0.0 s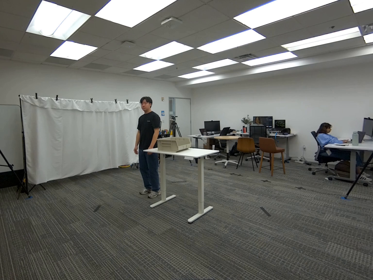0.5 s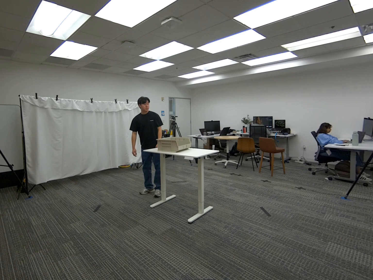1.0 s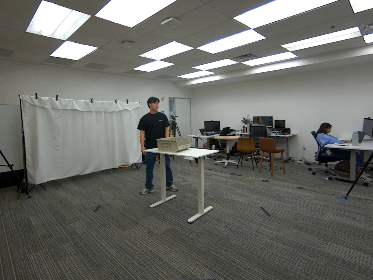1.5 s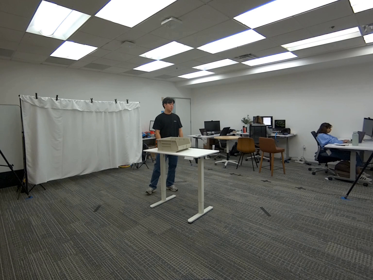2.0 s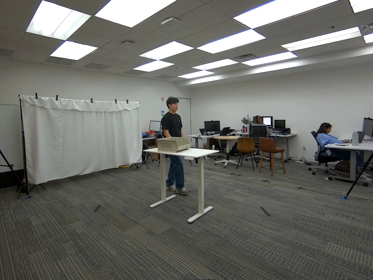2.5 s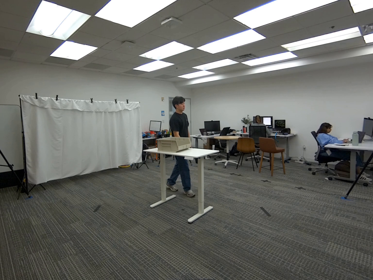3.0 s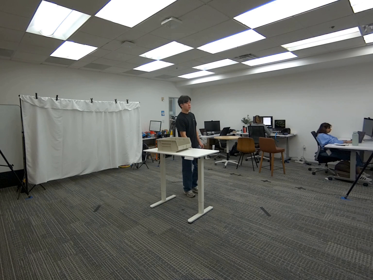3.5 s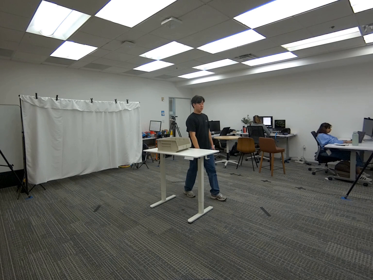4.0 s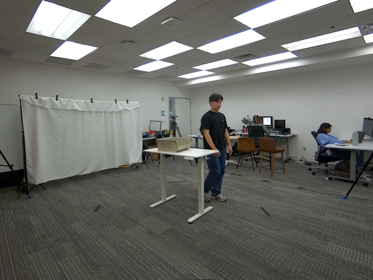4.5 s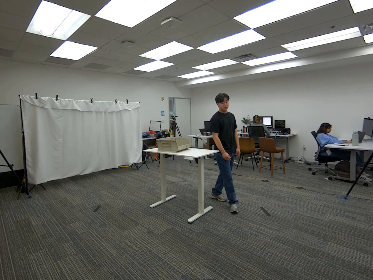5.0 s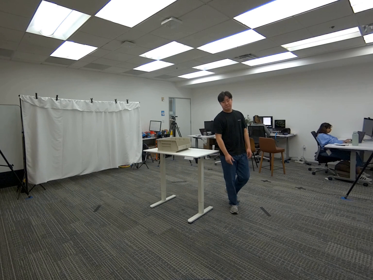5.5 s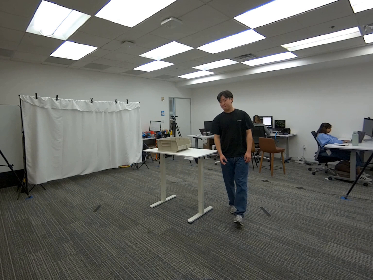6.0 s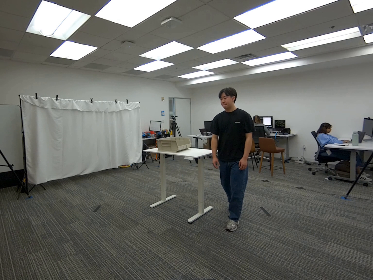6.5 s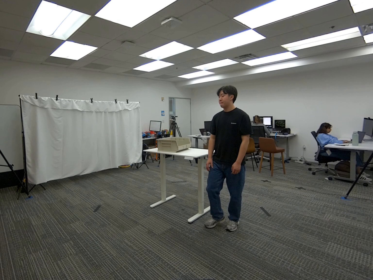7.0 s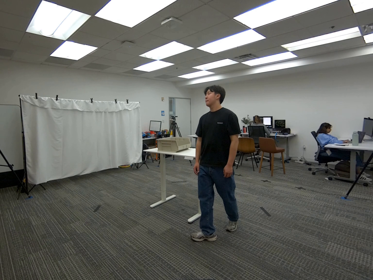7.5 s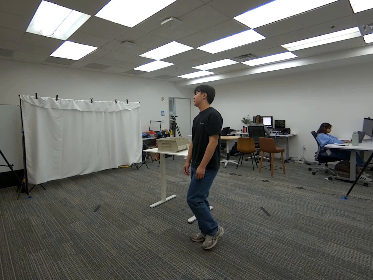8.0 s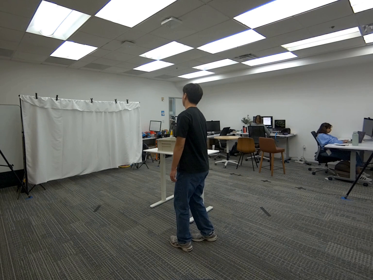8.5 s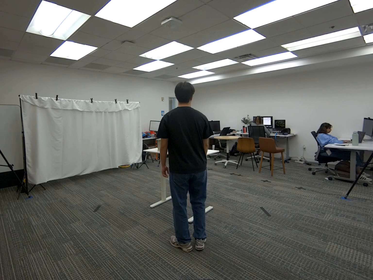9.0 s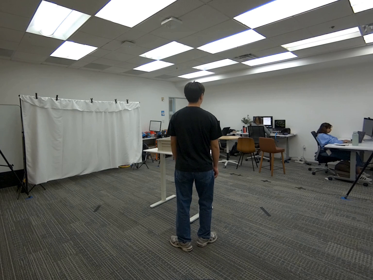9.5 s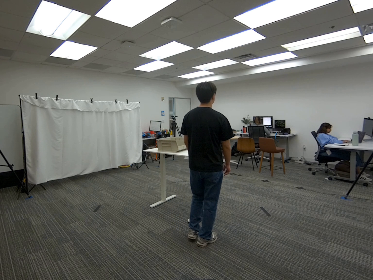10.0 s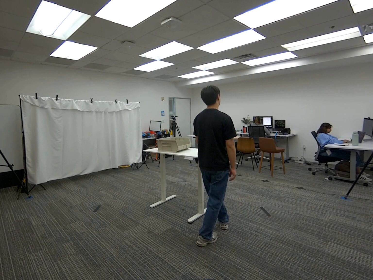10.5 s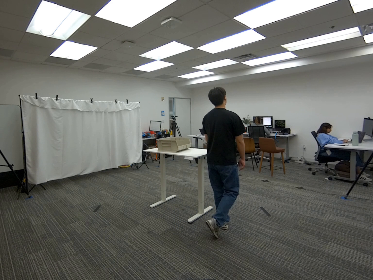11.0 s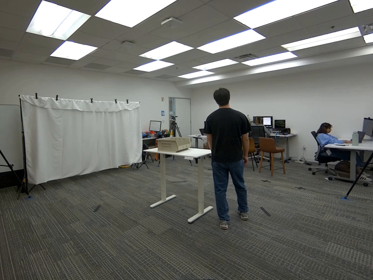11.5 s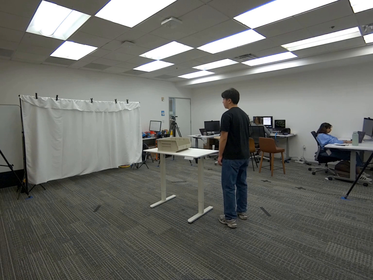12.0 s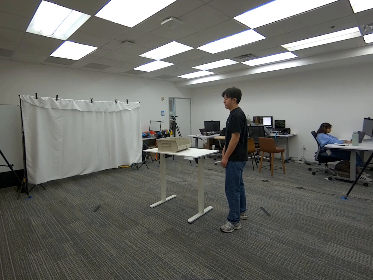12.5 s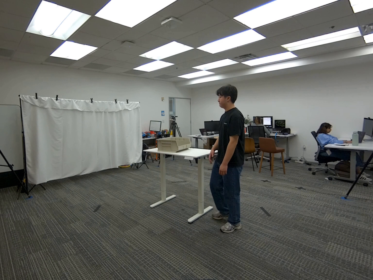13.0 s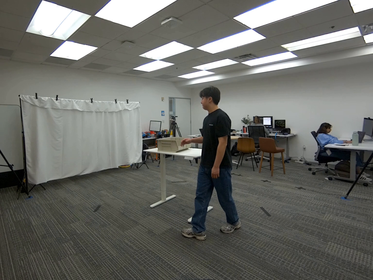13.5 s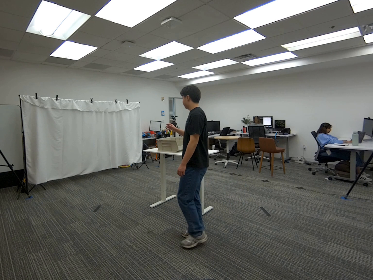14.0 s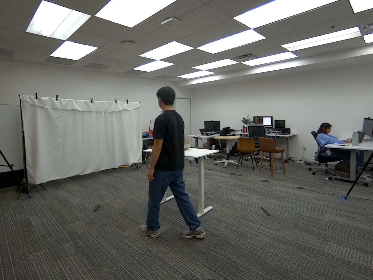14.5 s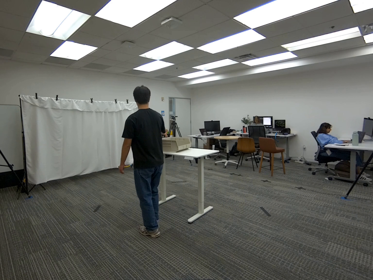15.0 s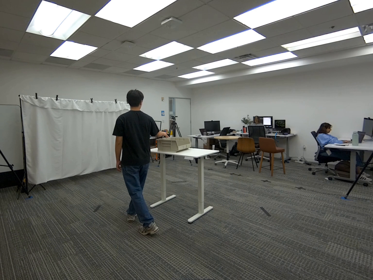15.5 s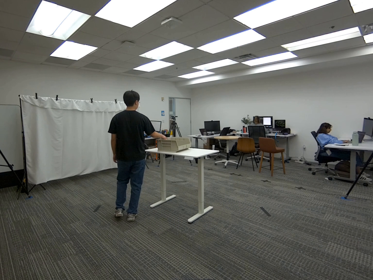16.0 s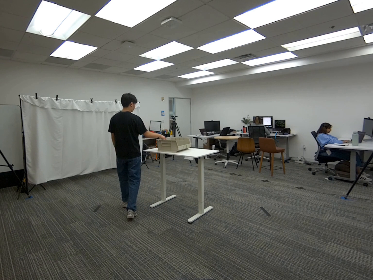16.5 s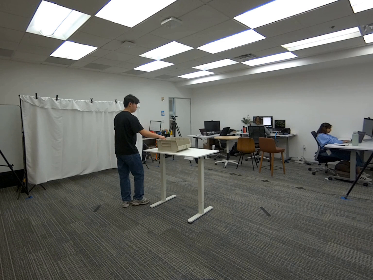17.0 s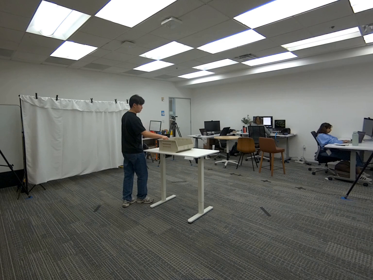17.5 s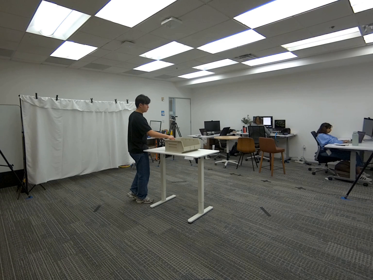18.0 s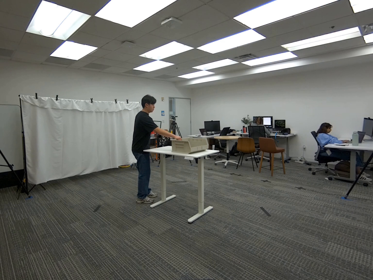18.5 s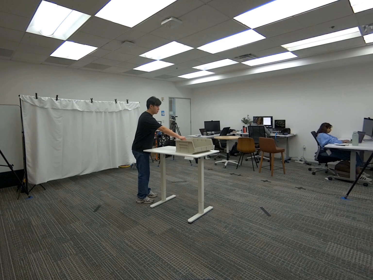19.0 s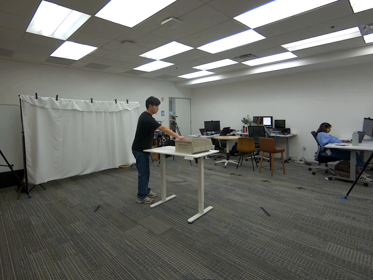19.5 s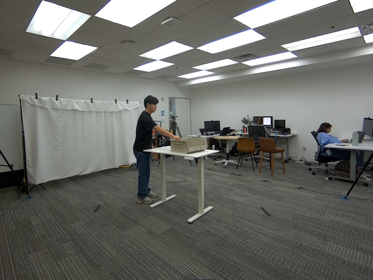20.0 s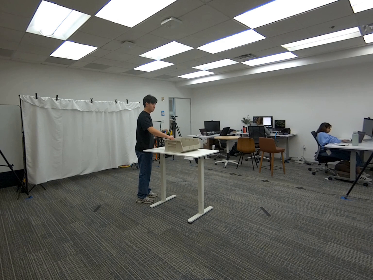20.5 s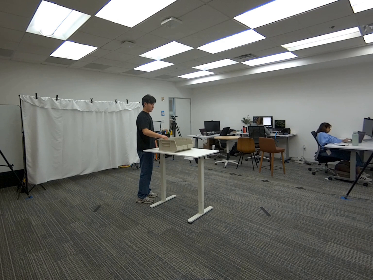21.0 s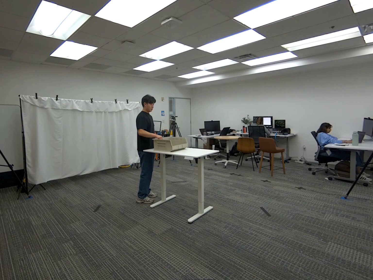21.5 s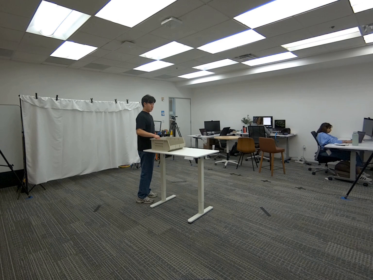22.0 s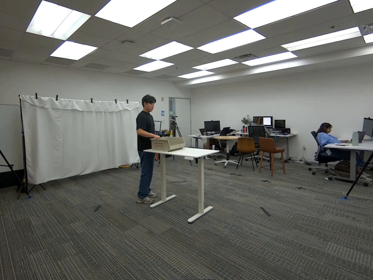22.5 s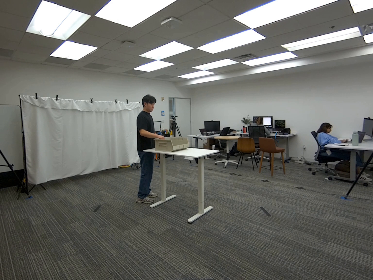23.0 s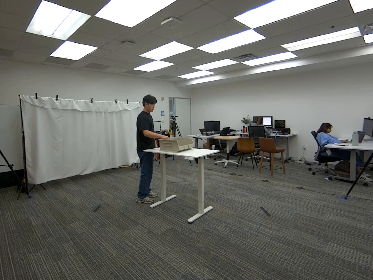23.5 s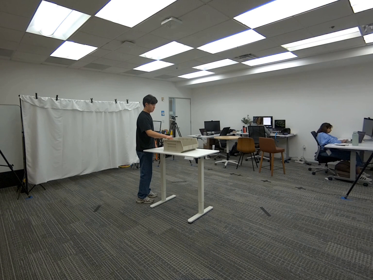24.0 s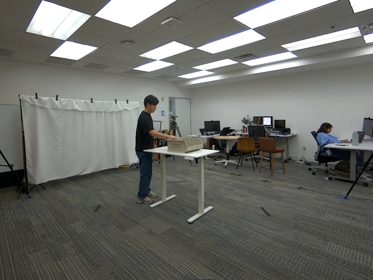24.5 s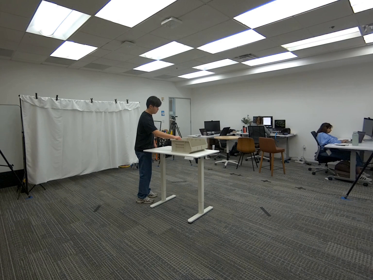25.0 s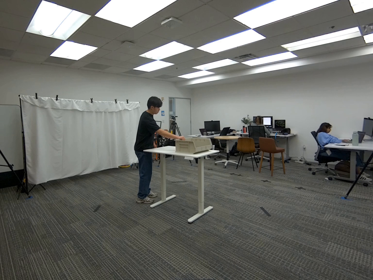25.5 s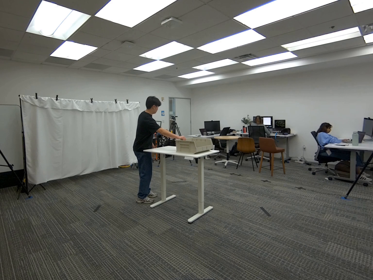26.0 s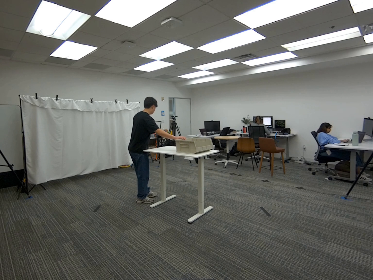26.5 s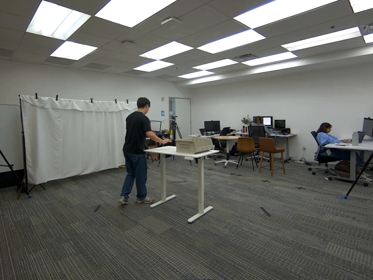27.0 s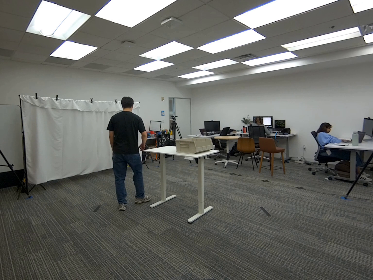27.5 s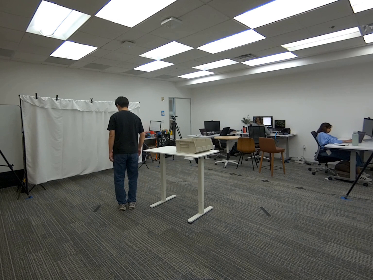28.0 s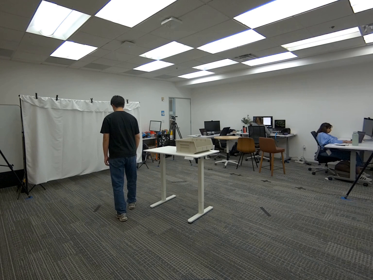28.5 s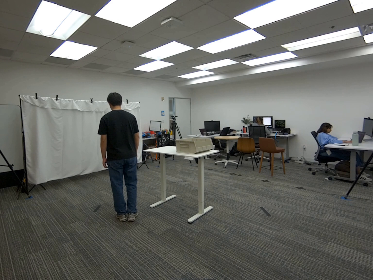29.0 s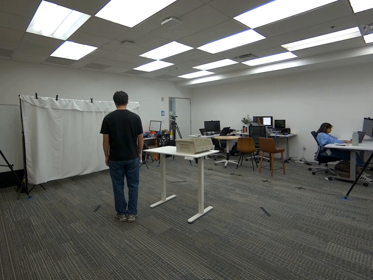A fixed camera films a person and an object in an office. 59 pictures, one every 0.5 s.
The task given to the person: Walk over to the beige bin on the white desk, using the right hand, slide the bin back and forth on the surface. Leave the bin on the desk when finished.
